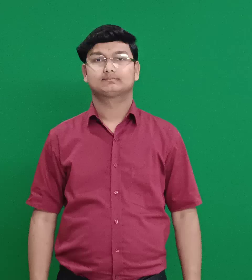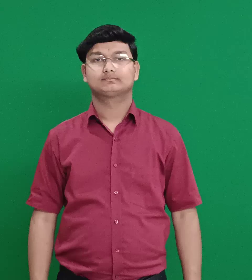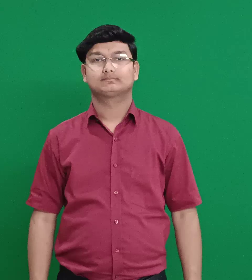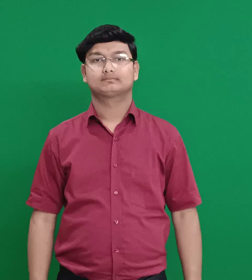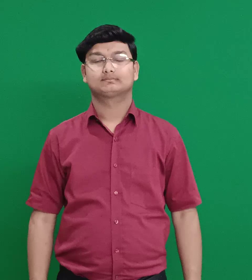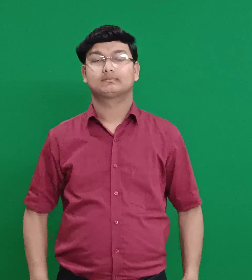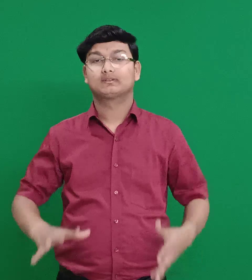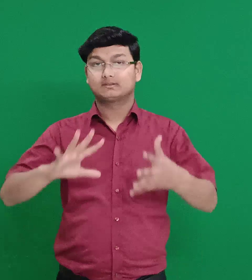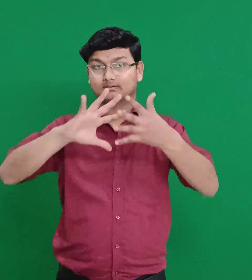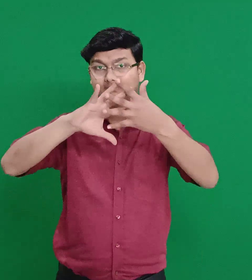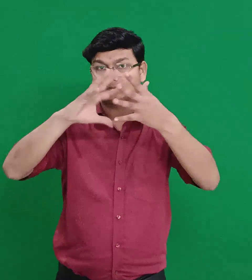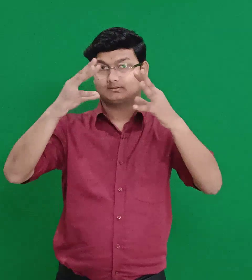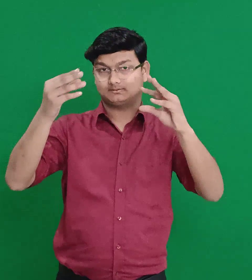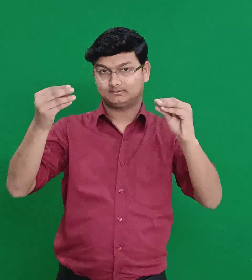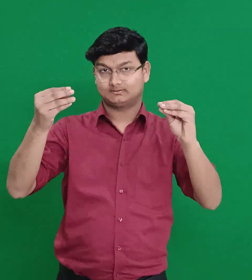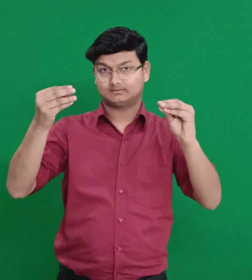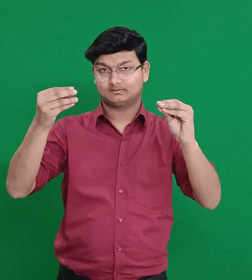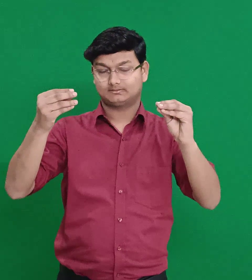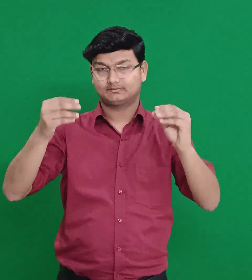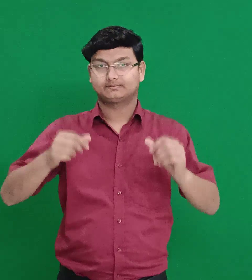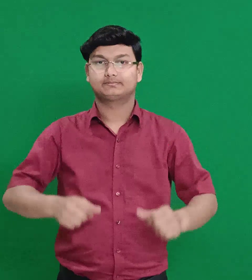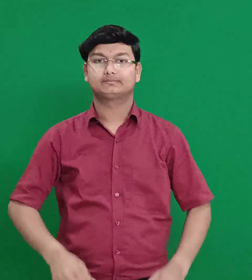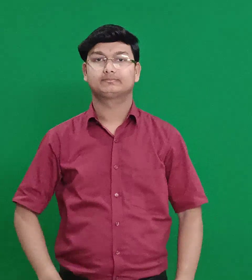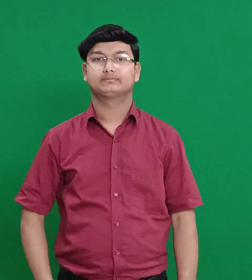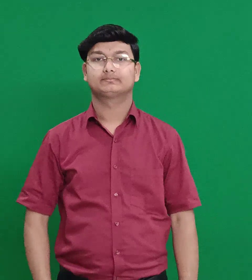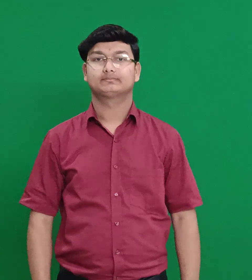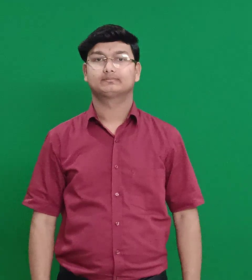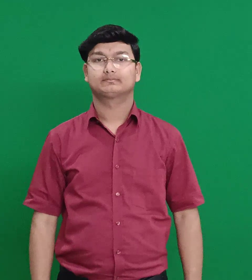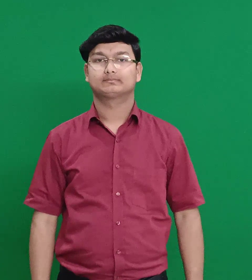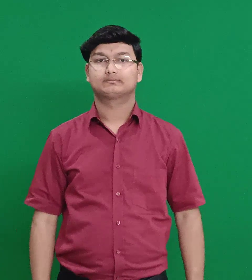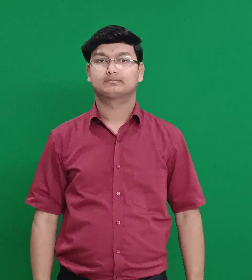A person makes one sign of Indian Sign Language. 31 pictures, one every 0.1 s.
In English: bethany
